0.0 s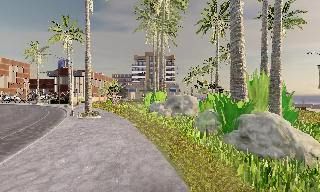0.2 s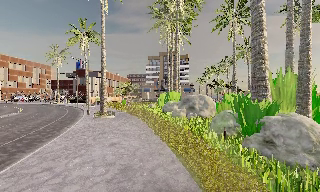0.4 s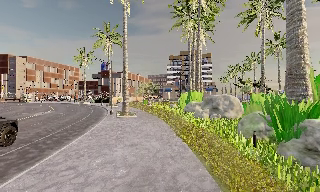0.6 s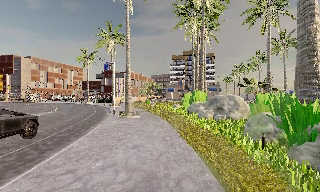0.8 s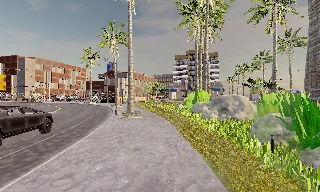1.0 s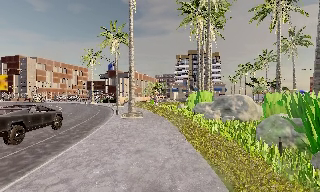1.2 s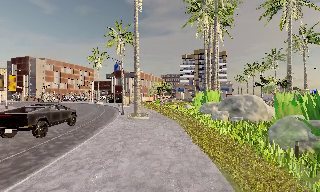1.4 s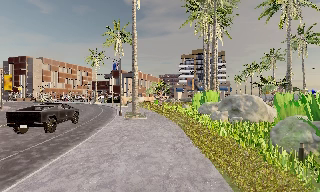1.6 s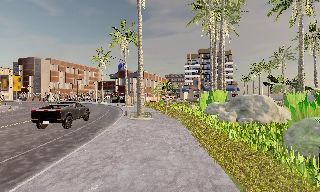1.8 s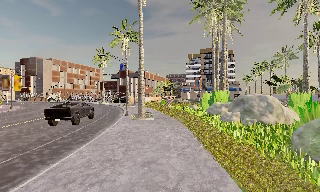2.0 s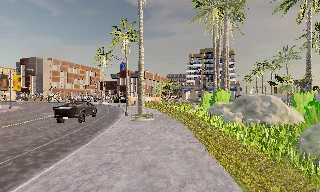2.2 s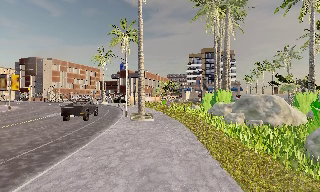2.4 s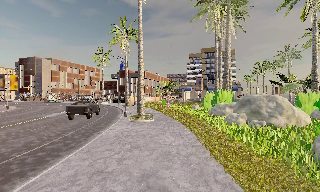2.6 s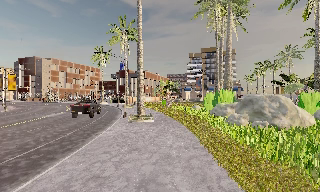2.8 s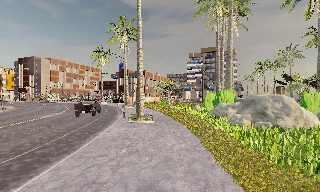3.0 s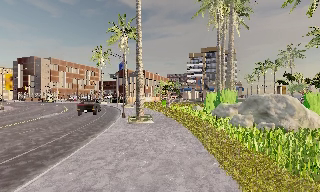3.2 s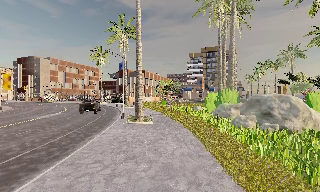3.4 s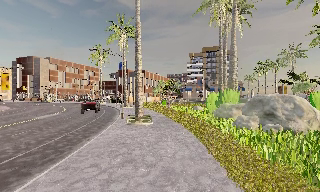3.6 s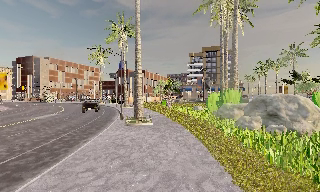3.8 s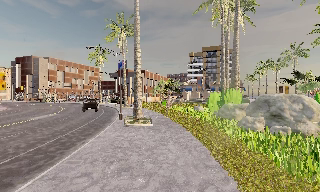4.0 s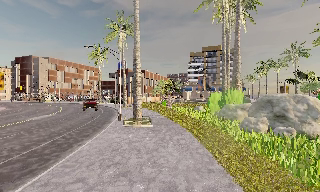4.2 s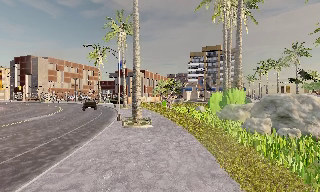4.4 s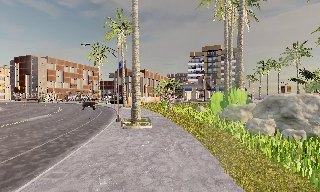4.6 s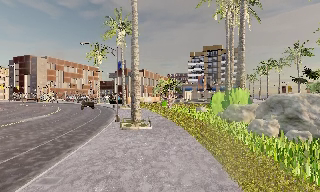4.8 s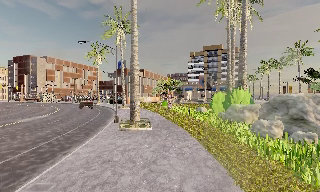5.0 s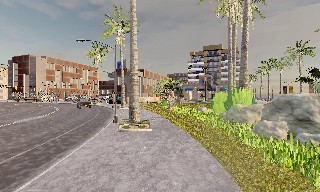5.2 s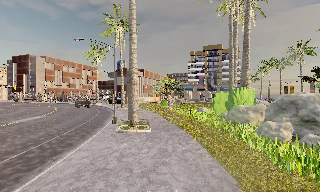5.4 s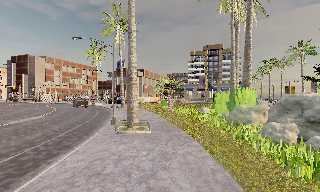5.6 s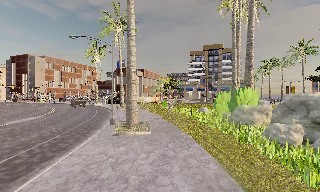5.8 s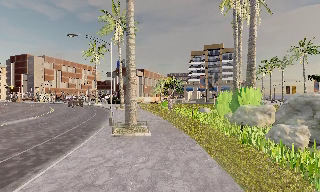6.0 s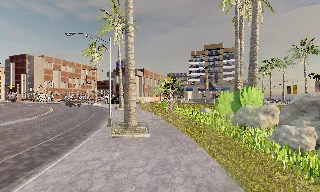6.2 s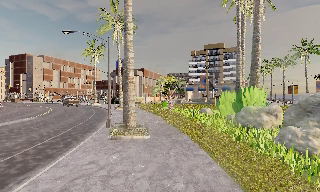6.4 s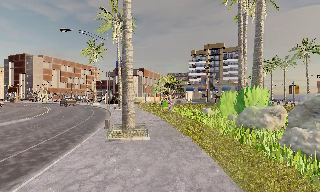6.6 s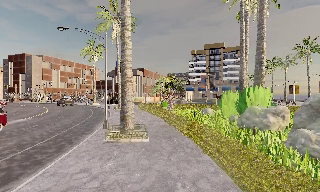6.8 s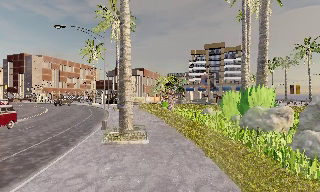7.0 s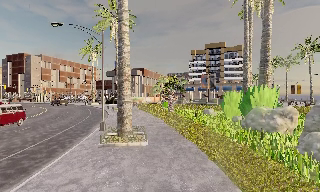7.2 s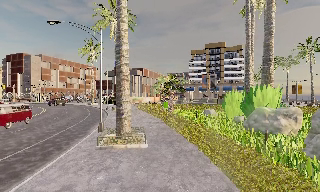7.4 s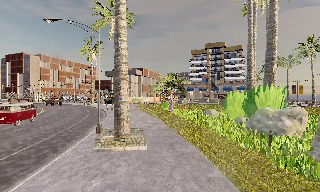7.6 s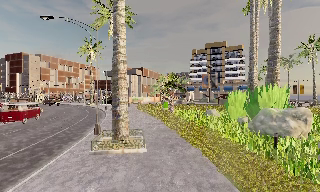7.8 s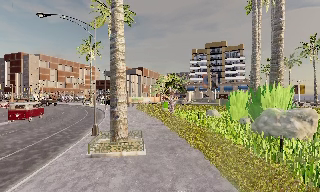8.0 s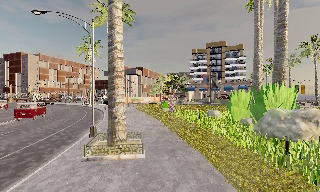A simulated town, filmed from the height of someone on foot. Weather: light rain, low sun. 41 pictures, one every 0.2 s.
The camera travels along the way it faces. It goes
forward.
0.0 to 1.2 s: The scene slides to the right, as the camera pans about 15 degrees to its left. It travels forward, about 2 m, so what stands in front looms larger.
1.2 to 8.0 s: The camera travels forward, about 11 m, so what stands in front looms larger.
The film runs forward here.
